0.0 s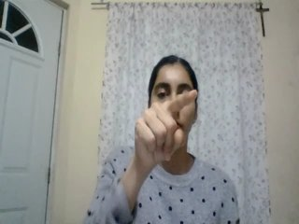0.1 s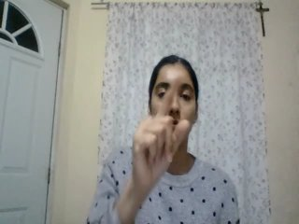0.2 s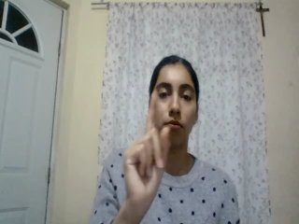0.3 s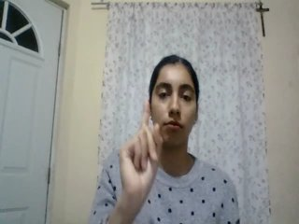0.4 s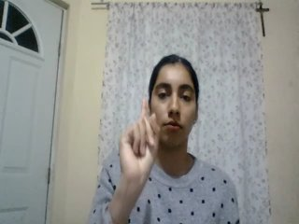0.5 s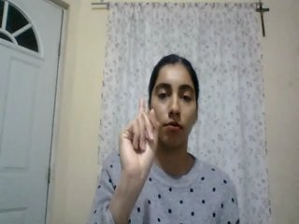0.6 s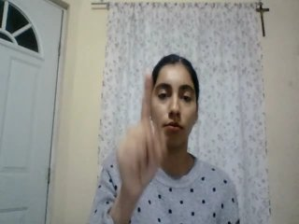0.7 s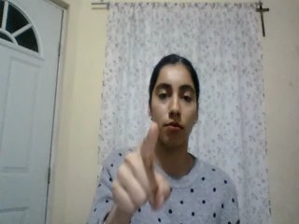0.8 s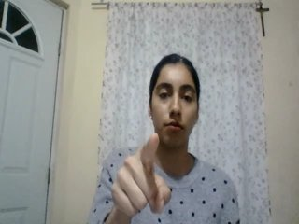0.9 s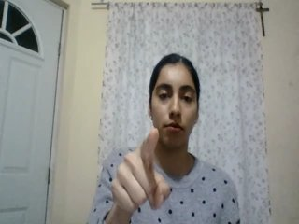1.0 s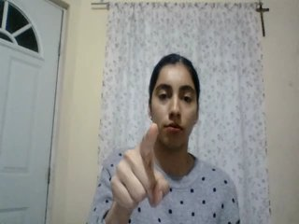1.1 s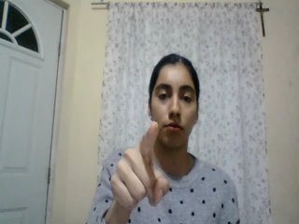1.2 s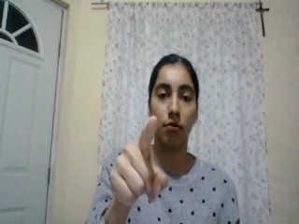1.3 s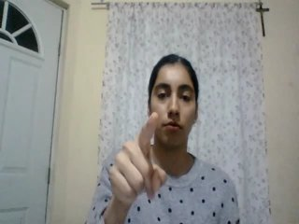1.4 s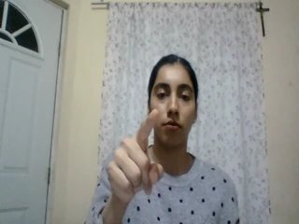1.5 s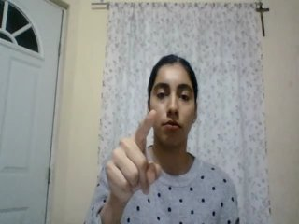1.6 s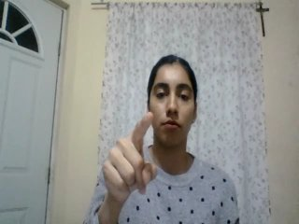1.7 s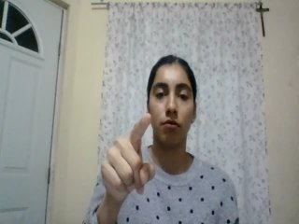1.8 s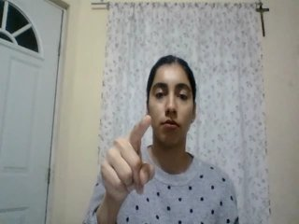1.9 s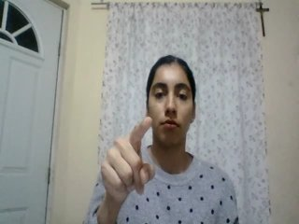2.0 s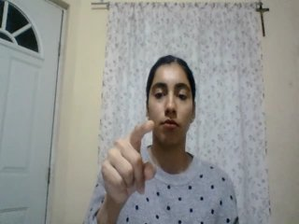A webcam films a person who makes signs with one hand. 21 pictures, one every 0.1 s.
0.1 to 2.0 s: Click with one finger.
